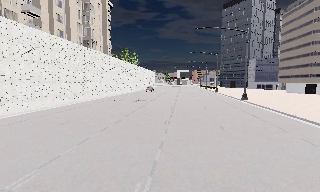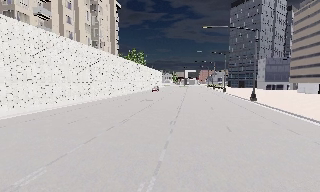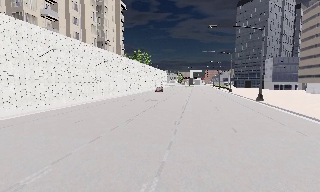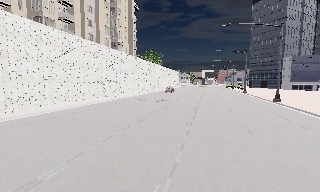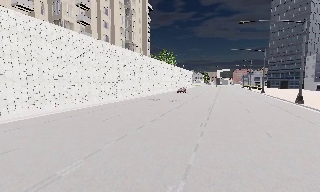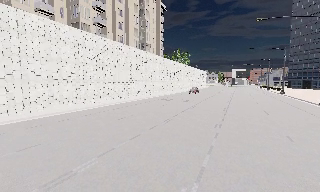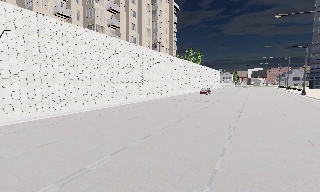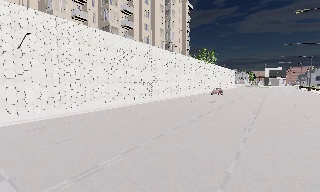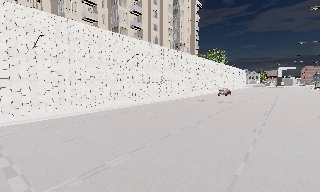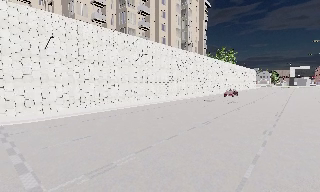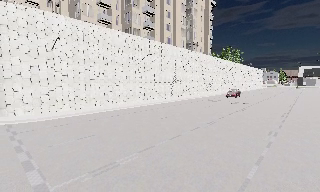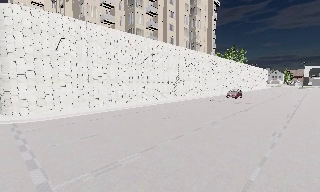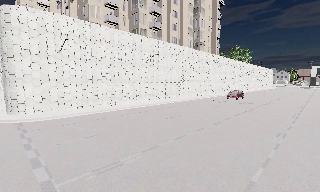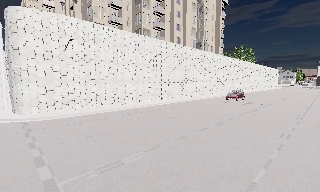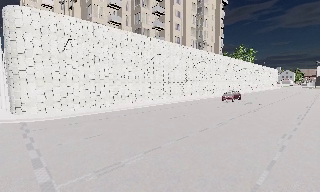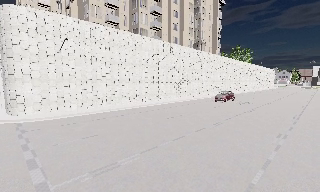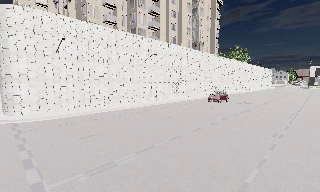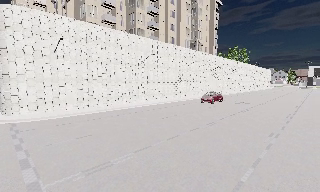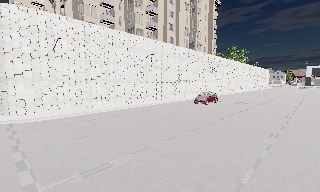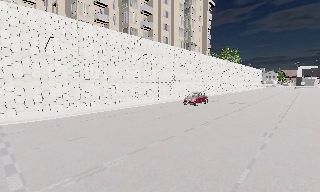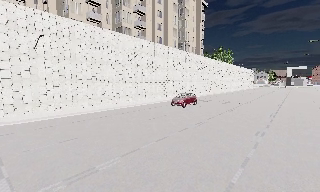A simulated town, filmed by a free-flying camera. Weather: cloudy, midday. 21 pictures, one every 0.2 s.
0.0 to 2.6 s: The camera swings to its left by about 40 degrees, and the scene slides to the right. It travels to its right, about 0.5 m.
2.6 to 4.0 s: The camera shifts only a little, or ends up much as it began.
The film runs forward here.
